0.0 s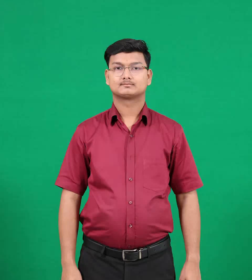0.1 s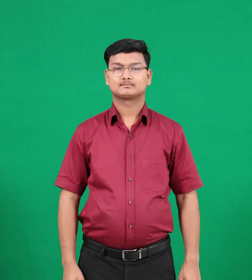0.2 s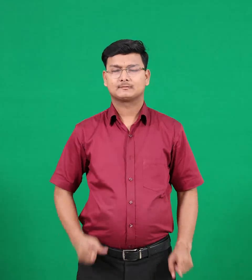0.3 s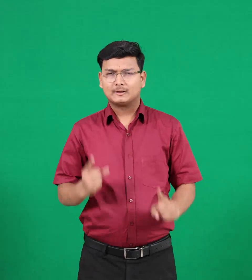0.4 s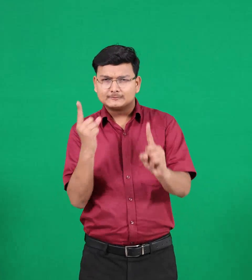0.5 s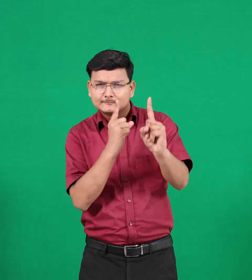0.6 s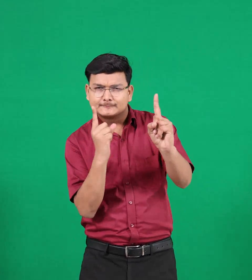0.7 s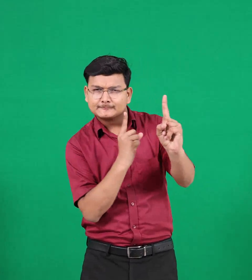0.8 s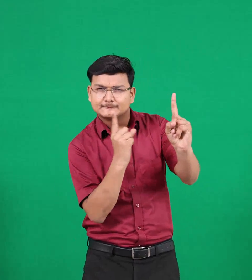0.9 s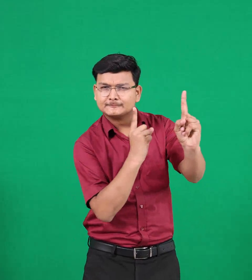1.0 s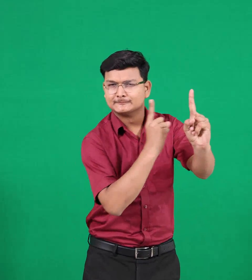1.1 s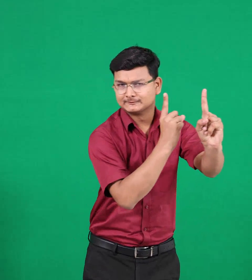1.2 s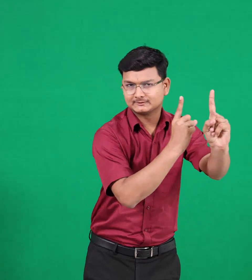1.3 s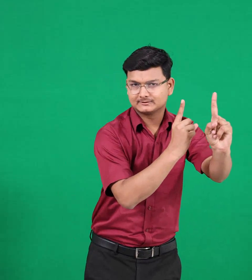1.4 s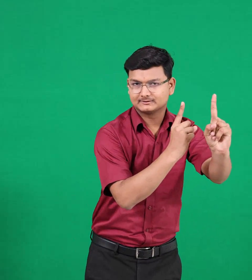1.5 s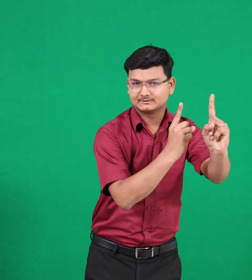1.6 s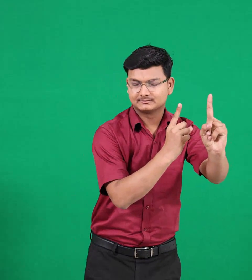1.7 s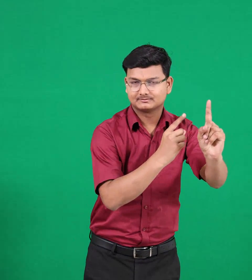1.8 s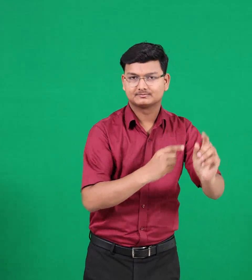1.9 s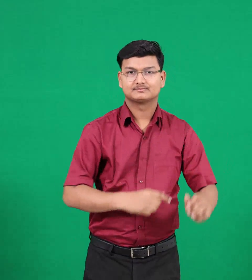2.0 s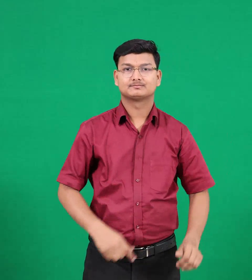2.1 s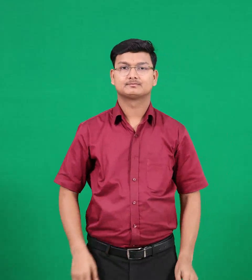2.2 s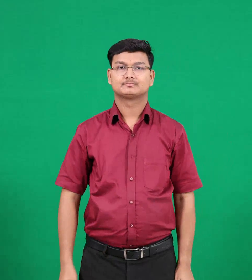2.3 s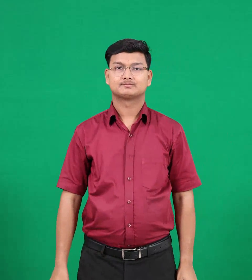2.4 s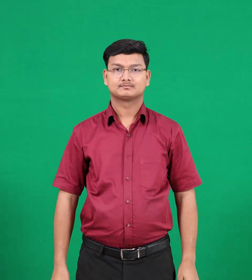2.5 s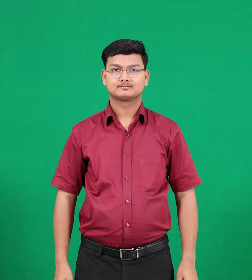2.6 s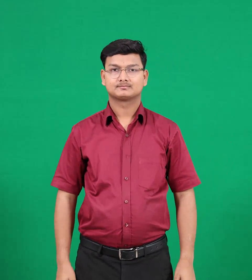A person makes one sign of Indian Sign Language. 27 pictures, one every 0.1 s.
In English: chase
